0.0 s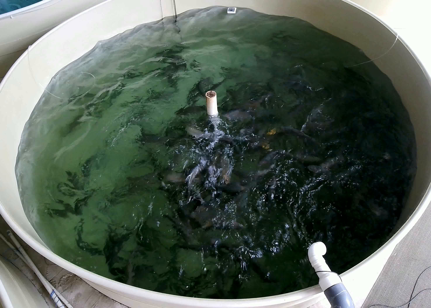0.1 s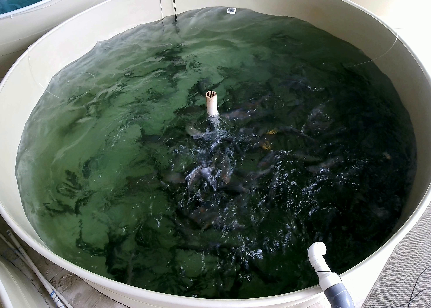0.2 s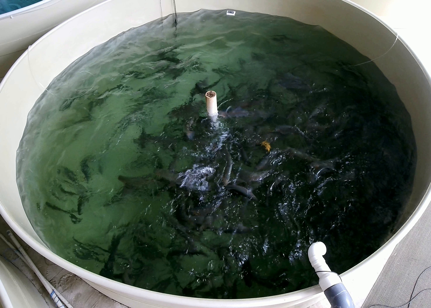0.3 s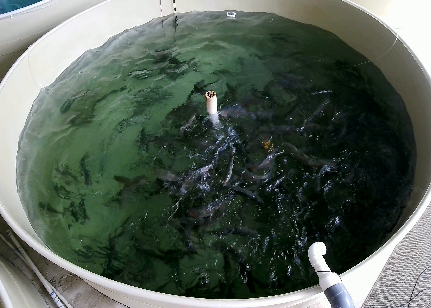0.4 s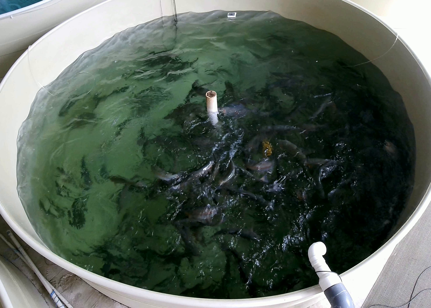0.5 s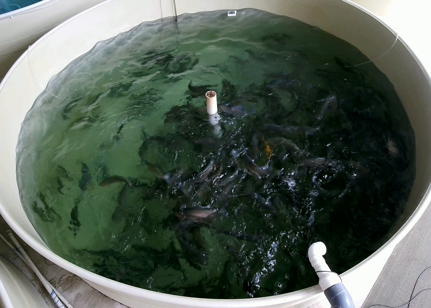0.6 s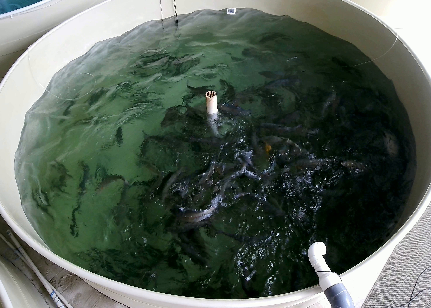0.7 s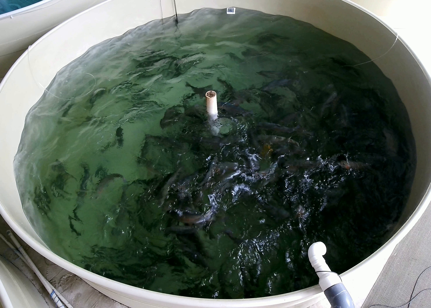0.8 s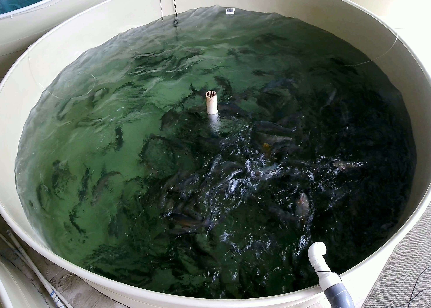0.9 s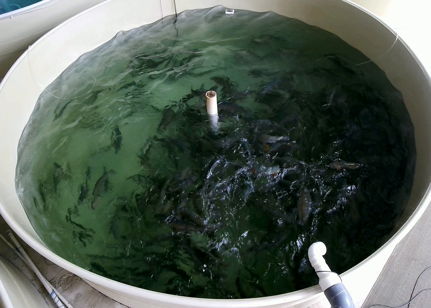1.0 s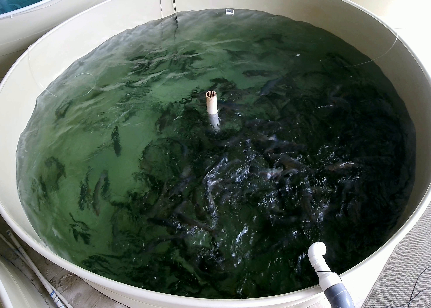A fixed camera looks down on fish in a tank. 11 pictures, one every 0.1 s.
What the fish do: Strong feeding.
